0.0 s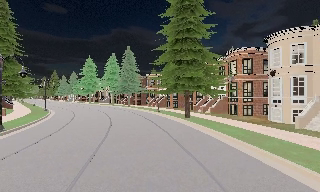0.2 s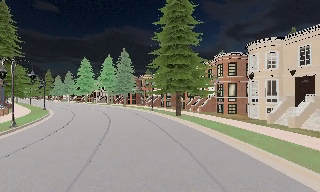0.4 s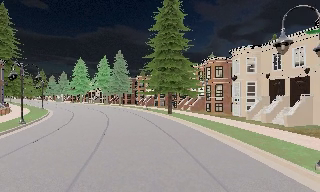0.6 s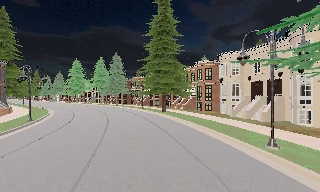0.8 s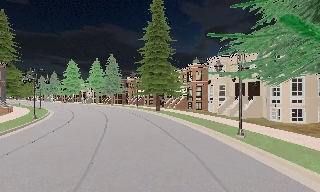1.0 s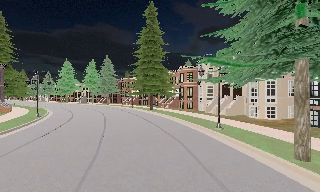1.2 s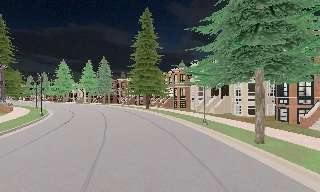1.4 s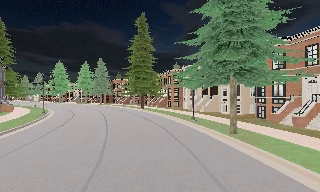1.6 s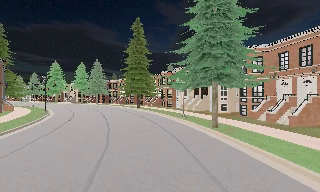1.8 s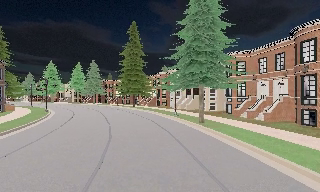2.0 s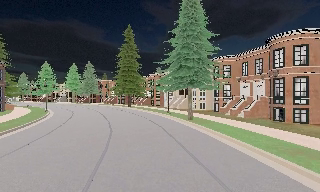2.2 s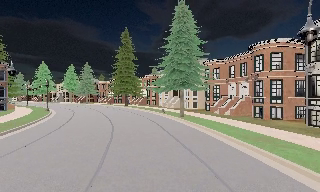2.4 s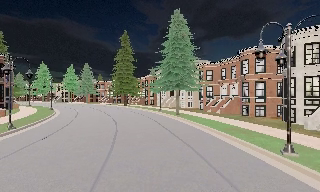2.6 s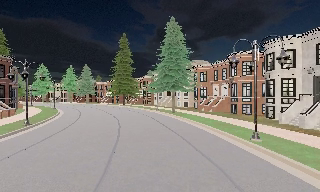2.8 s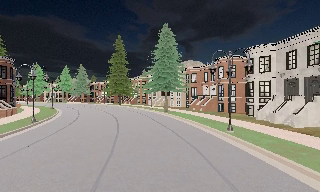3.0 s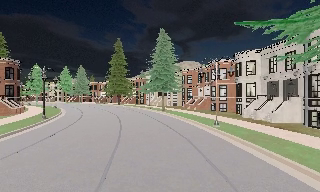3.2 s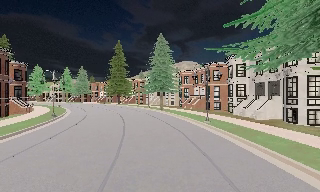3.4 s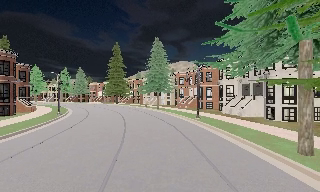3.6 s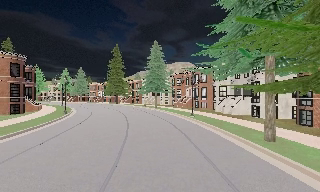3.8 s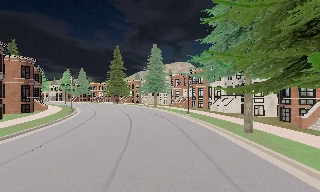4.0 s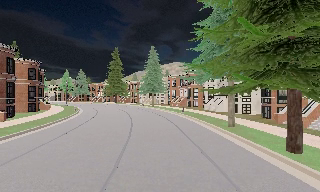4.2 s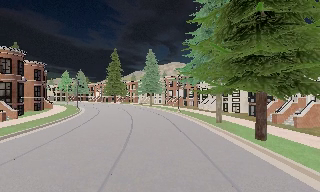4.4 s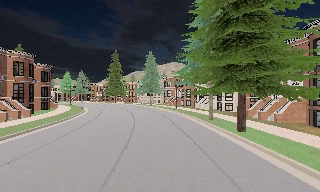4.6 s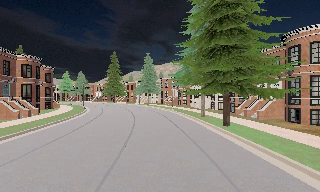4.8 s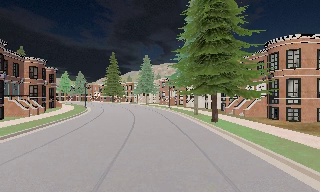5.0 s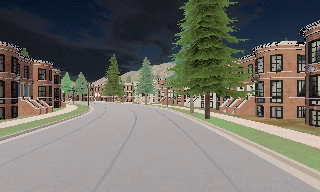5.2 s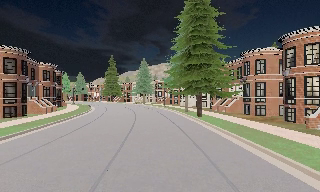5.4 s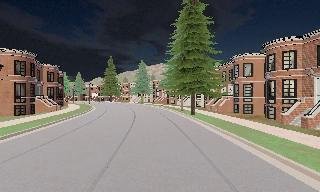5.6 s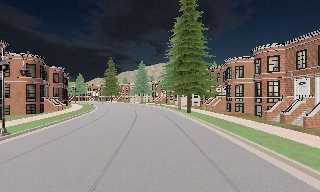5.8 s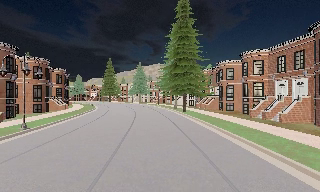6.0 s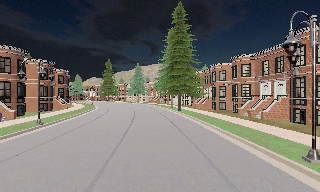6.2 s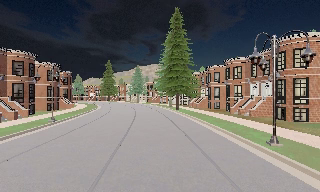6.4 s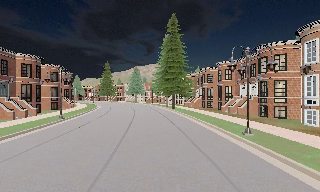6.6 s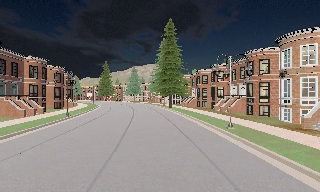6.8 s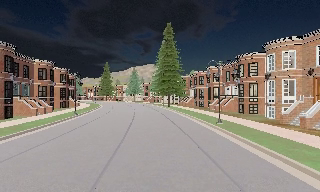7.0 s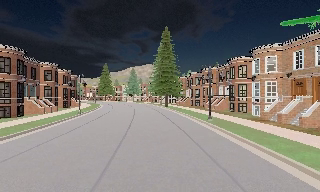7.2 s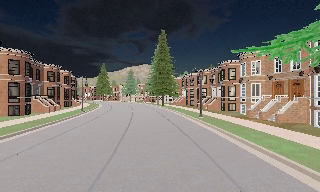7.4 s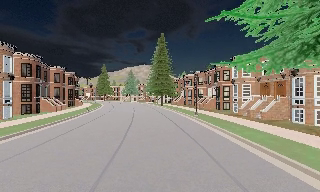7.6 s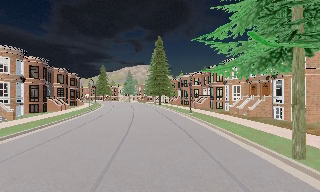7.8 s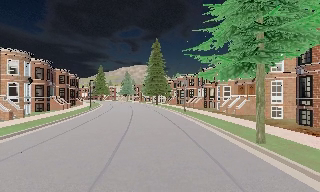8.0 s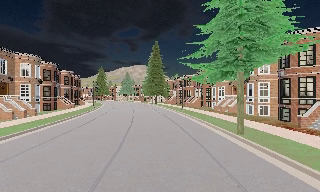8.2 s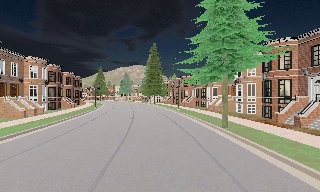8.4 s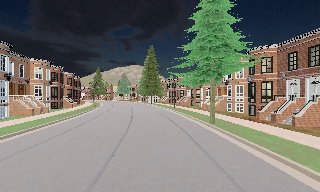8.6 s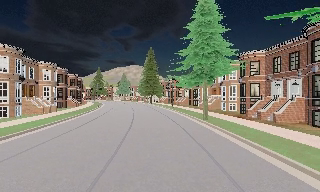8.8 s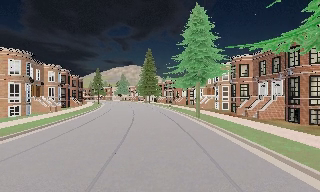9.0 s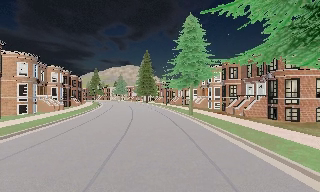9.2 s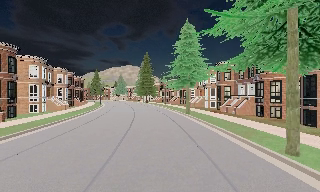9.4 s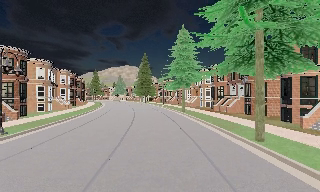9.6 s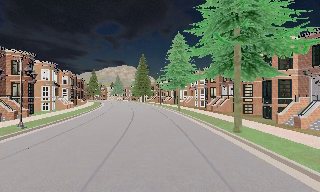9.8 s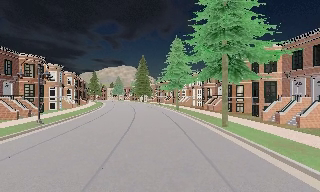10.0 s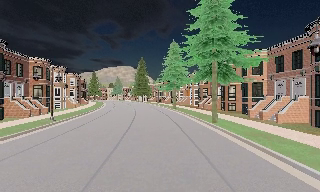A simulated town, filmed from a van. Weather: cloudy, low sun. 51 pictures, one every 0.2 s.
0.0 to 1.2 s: The camera pans to its right, which is clockwise from overhead, by about 10 degrees. It travels backward, about 10 m, so what stands in front gets smaller.
1.2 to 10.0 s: The camera swings to its right by about 35 degrees, and the scene slides to the left. It travels backward, about 75 m.
The film runs backward here.
